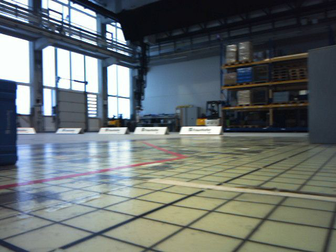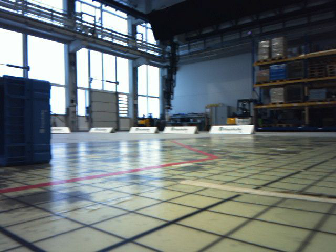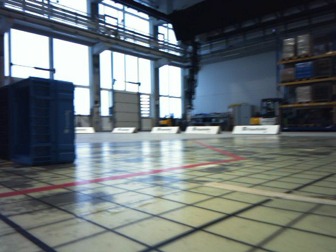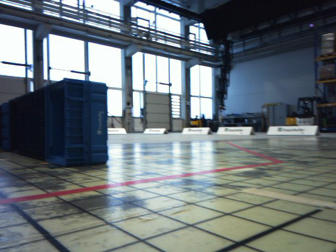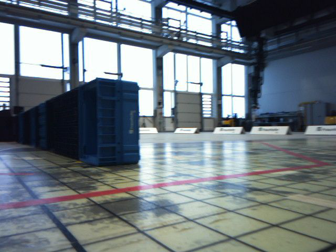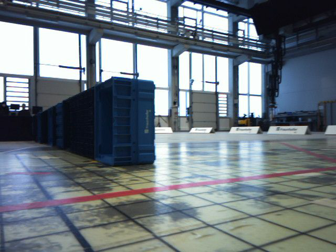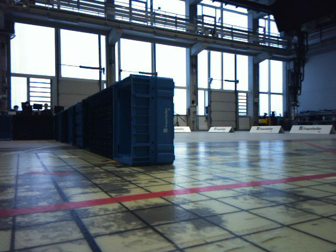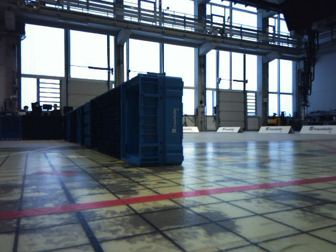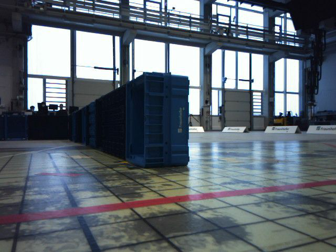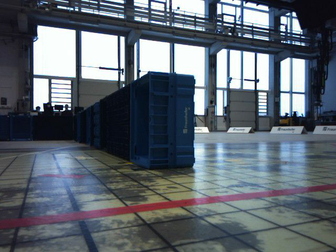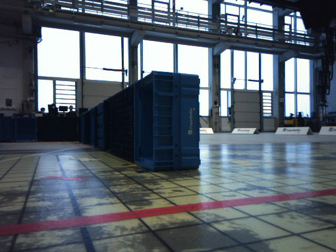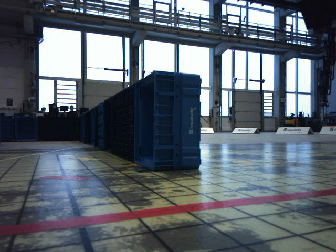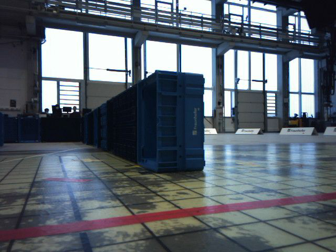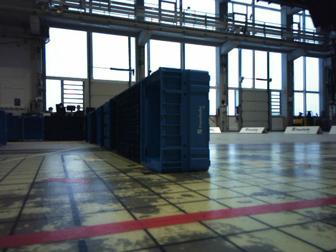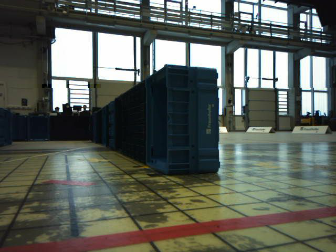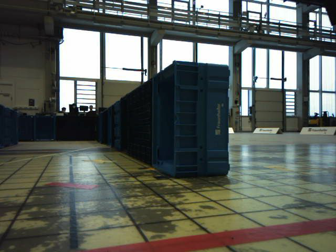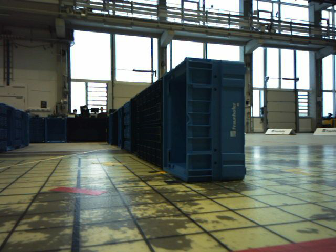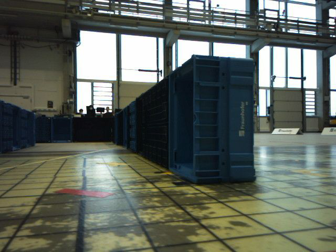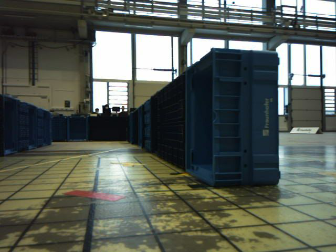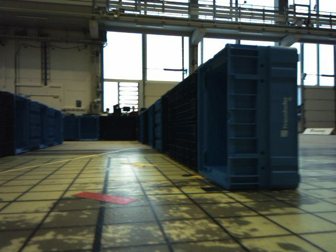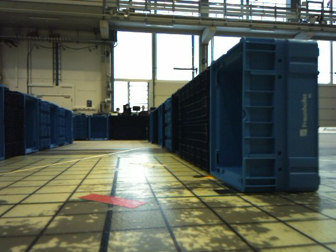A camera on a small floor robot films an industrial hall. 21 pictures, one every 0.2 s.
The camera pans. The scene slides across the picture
to the right.
The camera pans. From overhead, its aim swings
counterclockwise.
0.0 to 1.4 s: The scene slides to the right, as the camera pans about 25 degrees to its left. It travels forward, about 0.2 m, so what stands in front looms larger.
1.4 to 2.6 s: The camera travels forward, about 0.2 m, so what stands in front looms larger.
2.6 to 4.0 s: The scene slides to the right, as the camera pans about 10 degrees to its left. It travels forward, about 0.3 m, so what stands in front looms larger.
The film runs forward here.
